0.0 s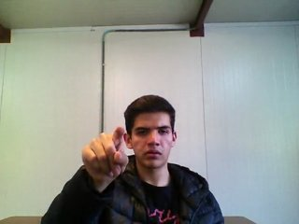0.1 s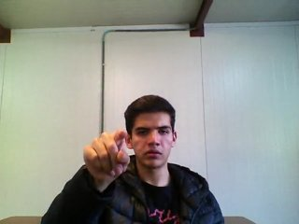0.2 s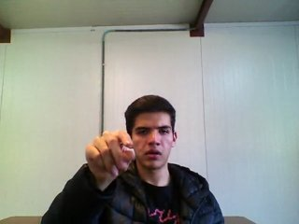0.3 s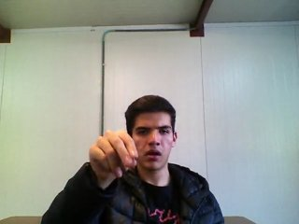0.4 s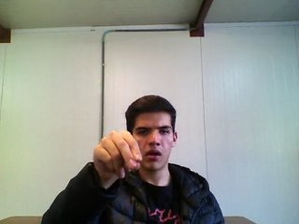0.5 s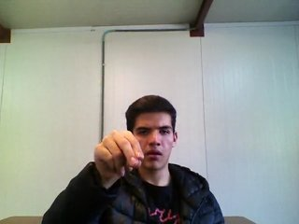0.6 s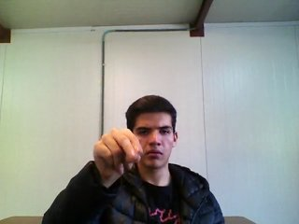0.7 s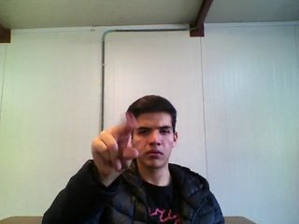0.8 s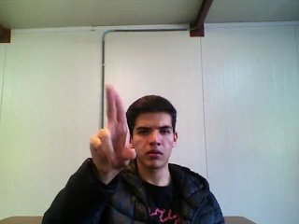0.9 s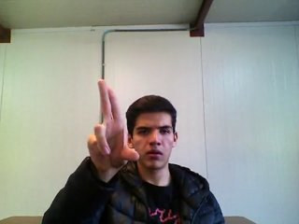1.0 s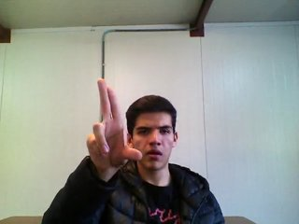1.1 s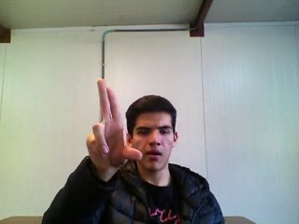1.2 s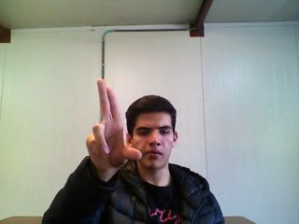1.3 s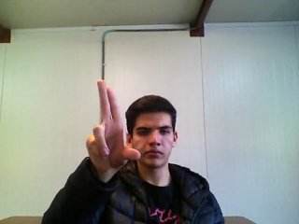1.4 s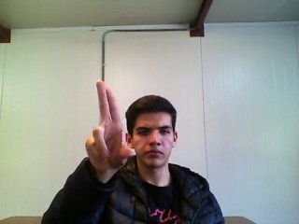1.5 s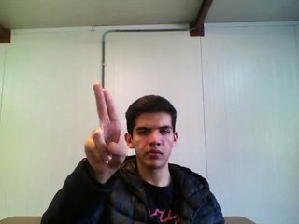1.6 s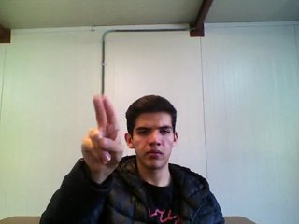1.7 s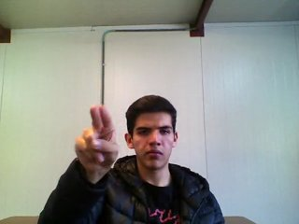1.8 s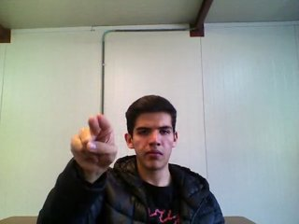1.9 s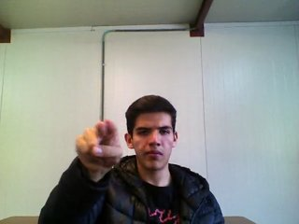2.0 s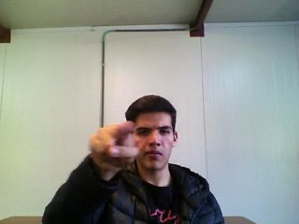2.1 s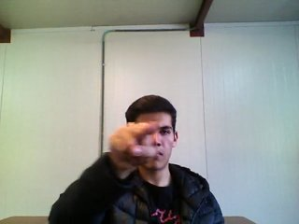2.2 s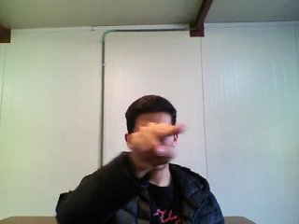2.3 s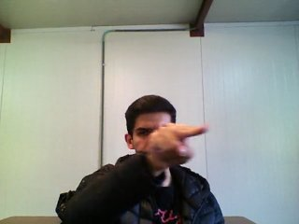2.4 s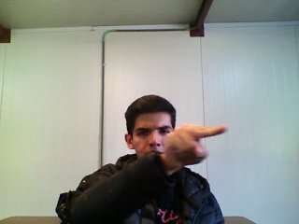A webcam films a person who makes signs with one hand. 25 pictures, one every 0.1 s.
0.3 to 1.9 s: Zoom in.
2.0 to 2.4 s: Pointing with two fingers.
